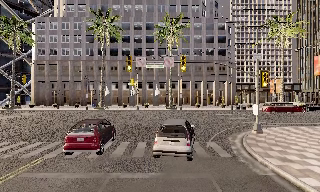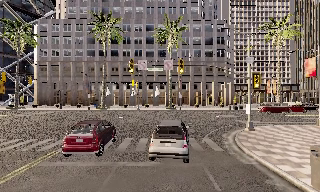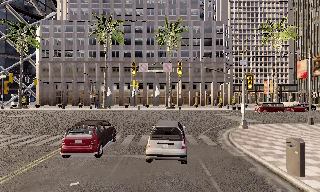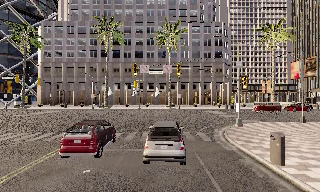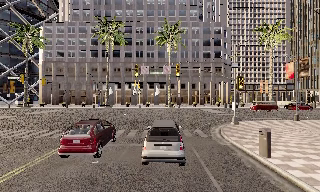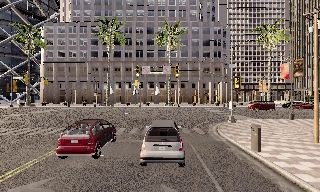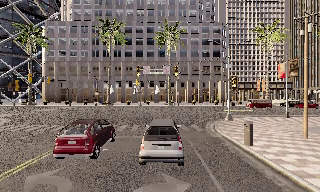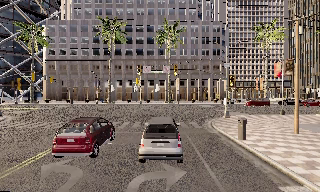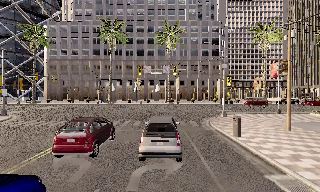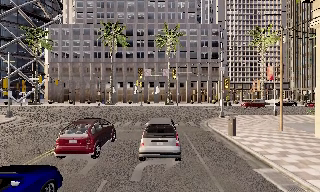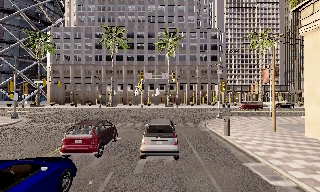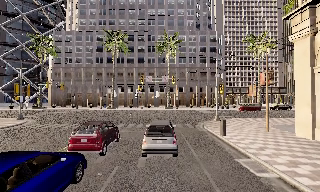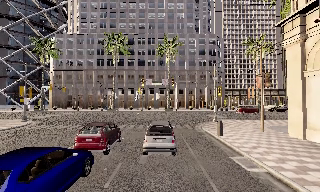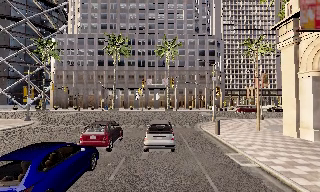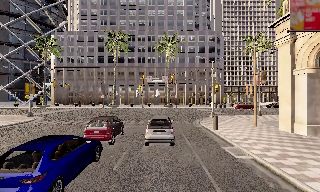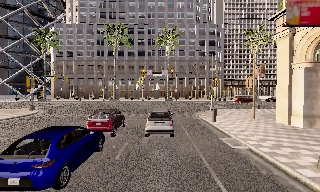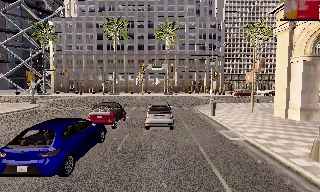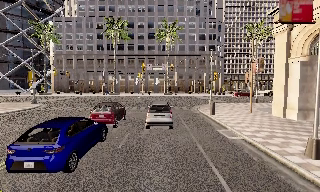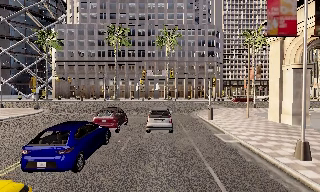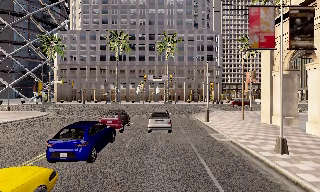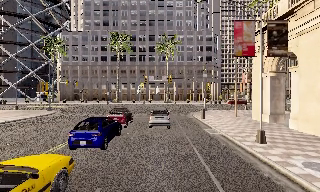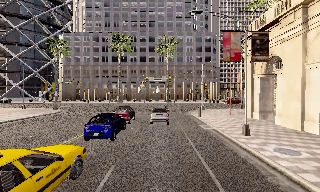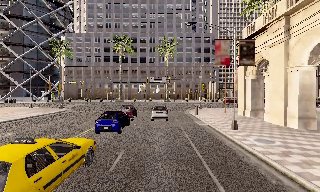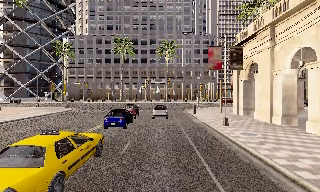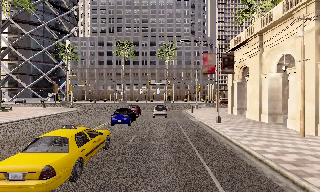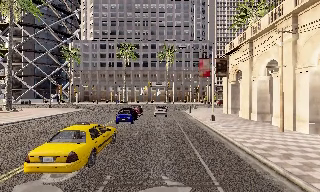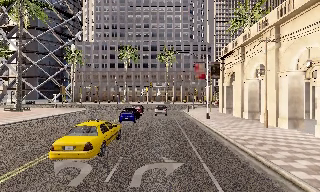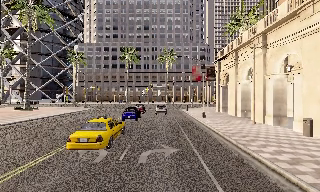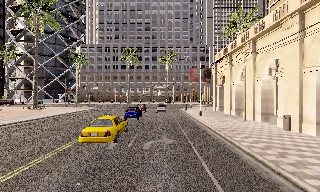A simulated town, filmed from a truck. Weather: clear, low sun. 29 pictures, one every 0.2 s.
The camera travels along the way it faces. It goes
backward.
0.0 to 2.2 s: The camera travels backward, about 8 m, so what stands in front gets smaller.
2.2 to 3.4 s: The camera travels backward, about 2 m, so what stands in front gets smaller. It loses speed.
3.4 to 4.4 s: The camera travels backward, about 6 m, so what stands in front gets smaller. It gains speed.
4.4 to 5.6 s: The camera travels backward, about 10 m, so what stands in front gets smaller.
The film runs backward here.
